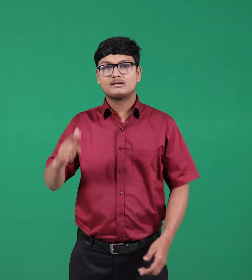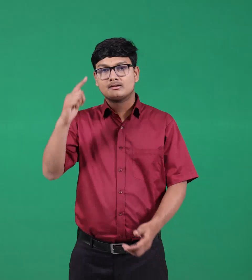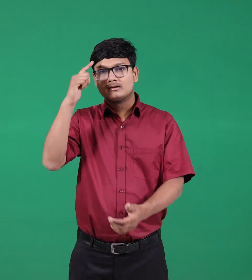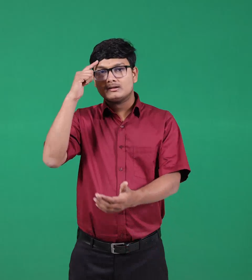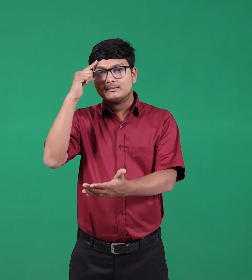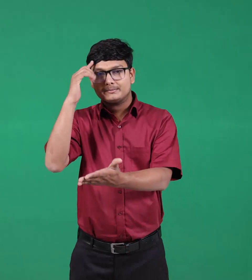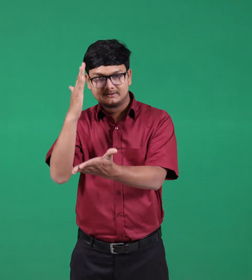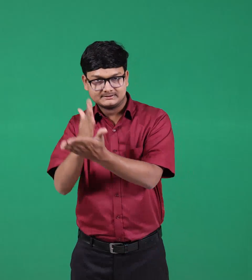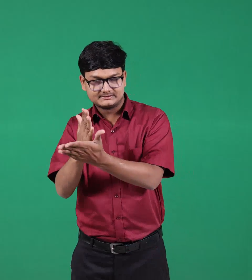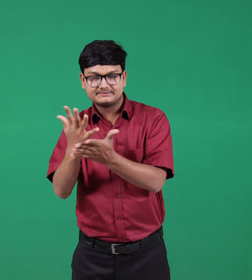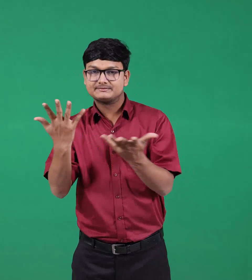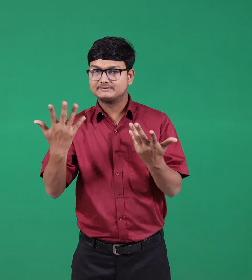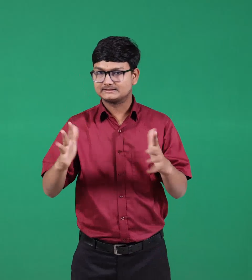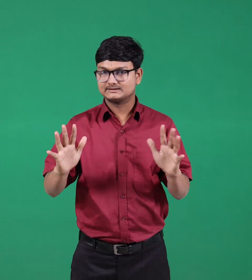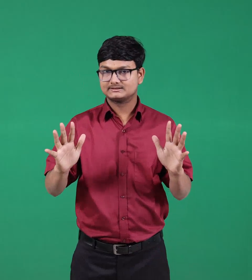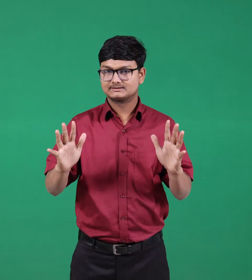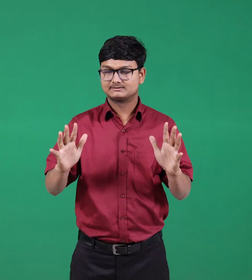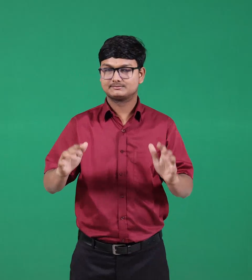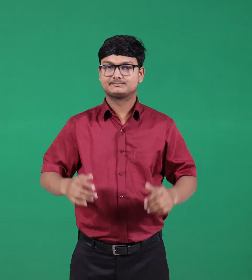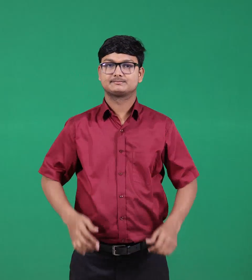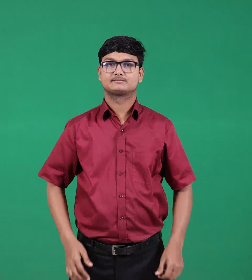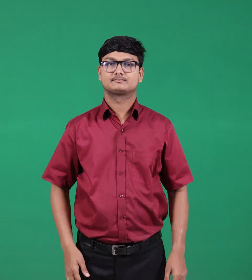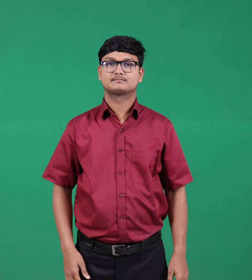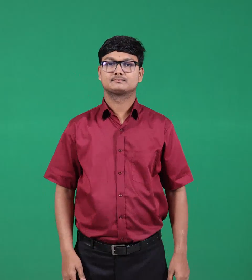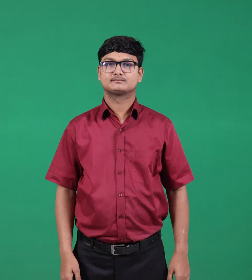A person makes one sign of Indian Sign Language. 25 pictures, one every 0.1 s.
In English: believed
